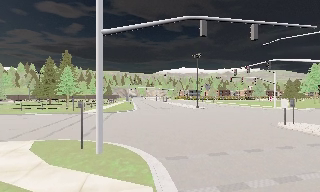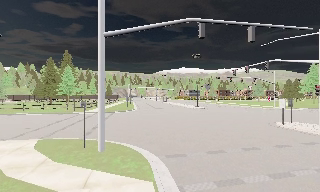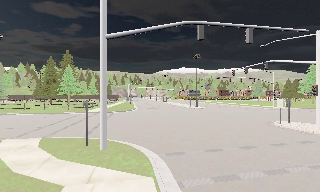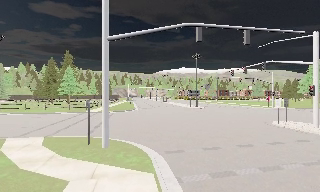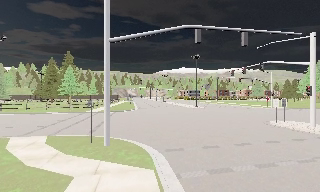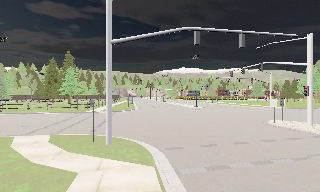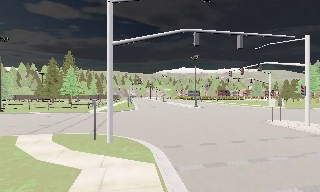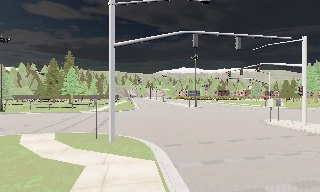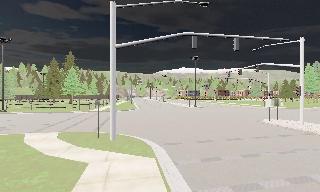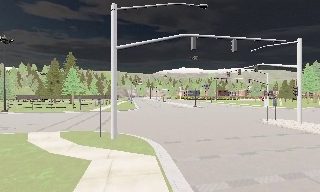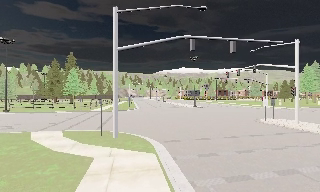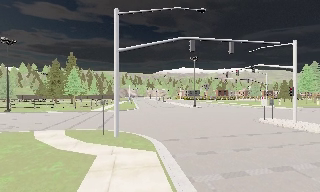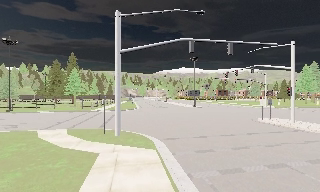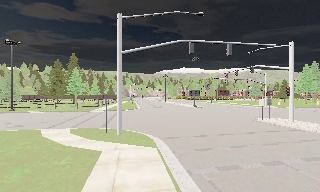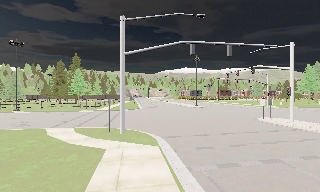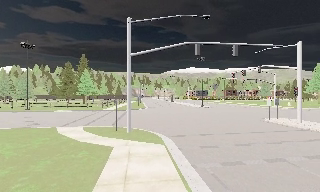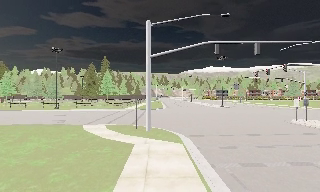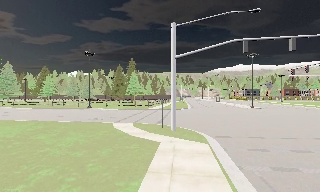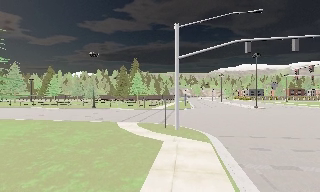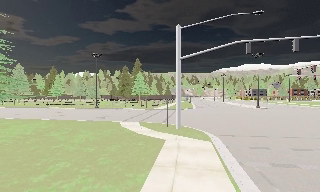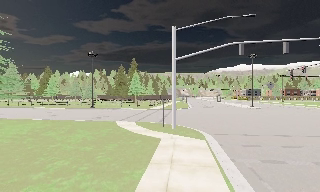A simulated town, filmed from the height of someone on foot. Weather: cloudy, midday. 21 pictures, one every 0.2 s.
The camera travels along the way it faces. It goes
backward.
0.0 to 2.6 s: The camera travels backward, about 3.5 m, so what stands in front gets smaller.
2.6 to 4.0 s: The camera pans to its left, which is counterclockwise from overhead, by about 20 degrees. It travels backward, about 1.5 m, so what stands in front gets smaller.
The film runs backward here.
